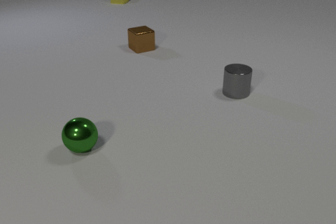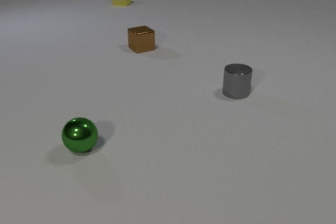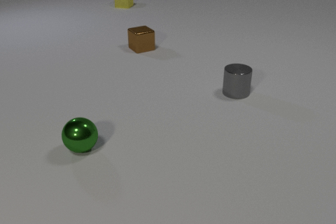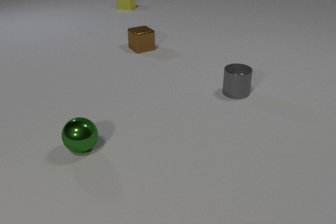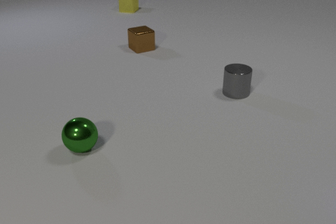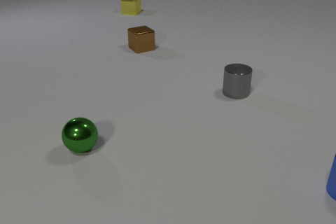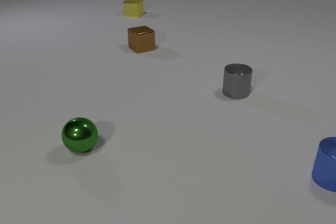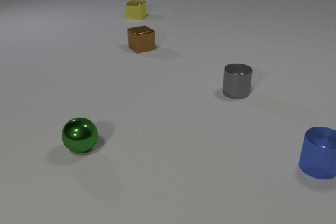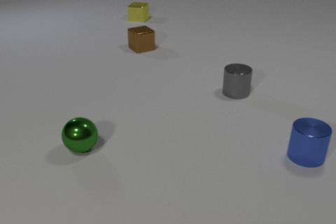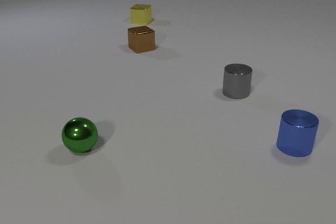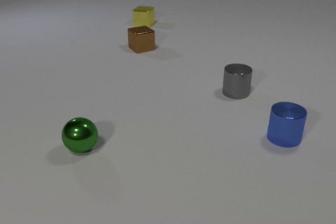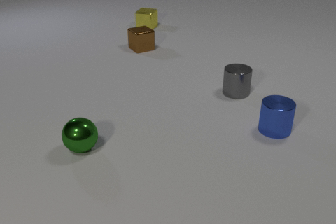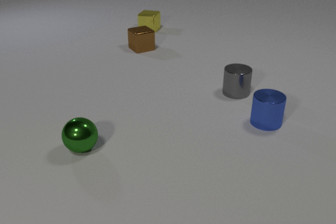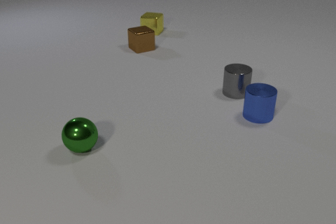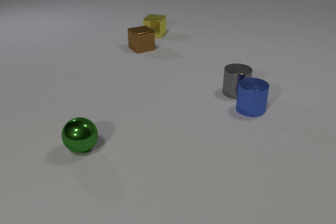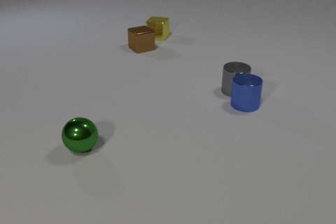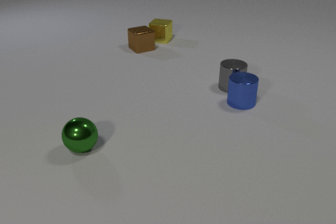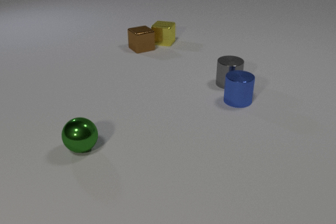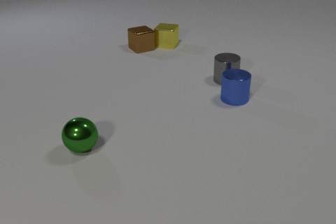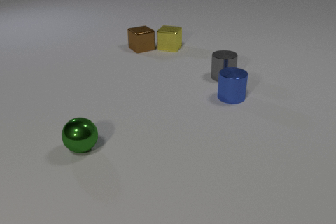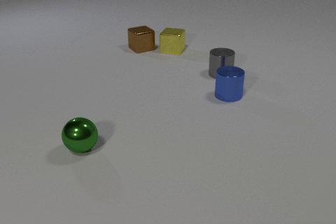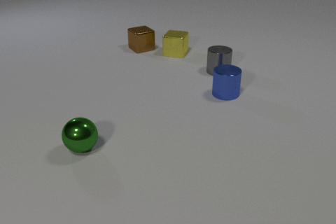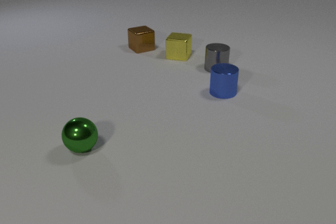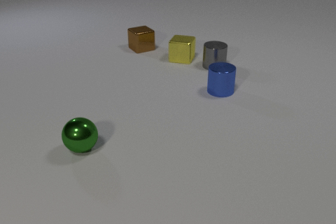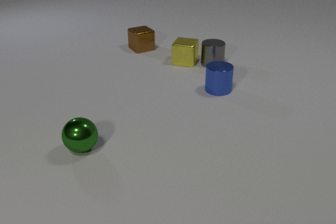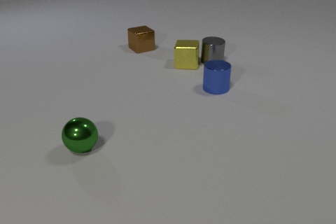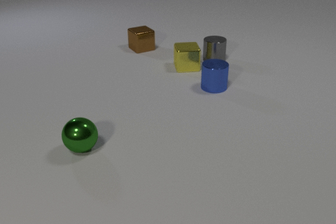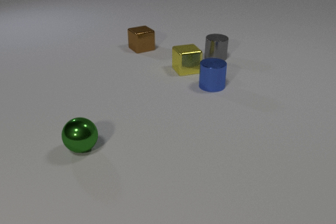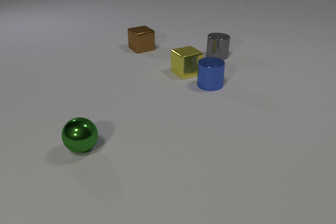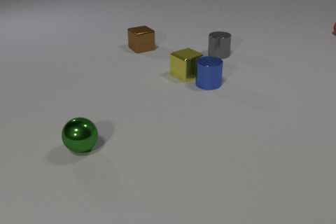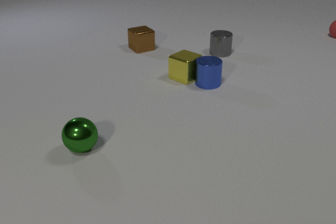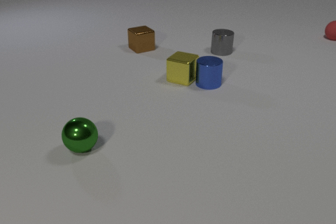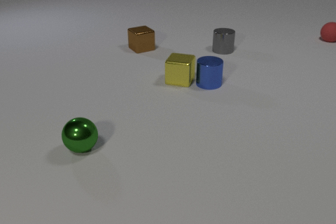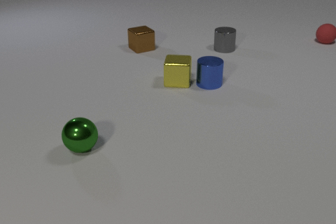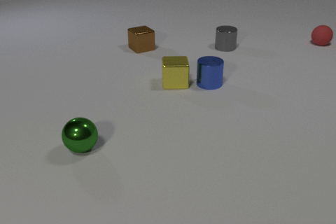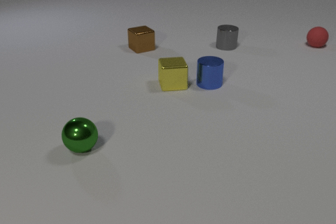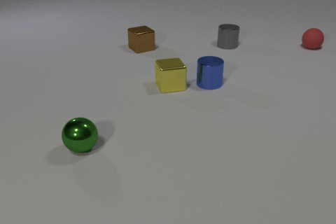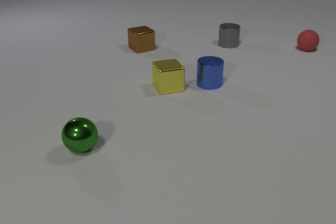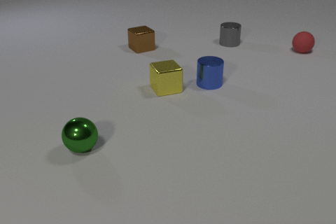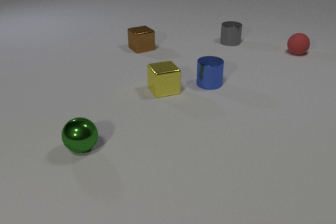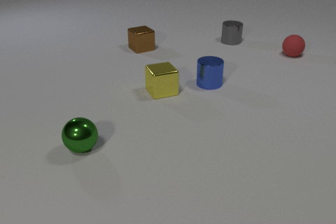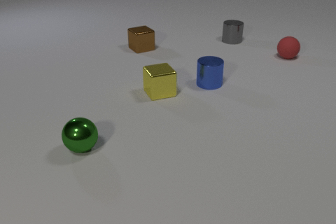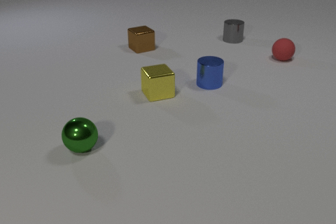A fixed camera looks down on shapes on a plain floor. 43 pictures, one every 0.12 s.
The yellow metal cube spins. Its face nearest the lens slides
to the right.
The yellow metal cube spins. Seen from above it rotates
counterclockwise.
0.00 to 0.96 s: The blue metal cylinder comes in at the right edge, slides to the left and away from the camera. The yellow metal cube slides toward the camera.
0.96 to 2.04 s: The blue metal cylinder slides away from the camera and to the left. The gray metal cylinder slides away from the camera and to the left. The yellow metal cube slides toward the camera. The blue metal cylinder and the gray metal cylinder collide.
2.04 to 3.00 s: The blue metal cylinder slides away from the camera and to the left. The gray metal cylinder slides away from the camera. The yellow metal cube slides toward the camera. The gray metal cylinder and the yellow metal cube collide.
3.00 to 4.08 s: The blue metal cylinder slides away from the camera and to the left. The gray metal cylinder slides away from the camera. The yellow metal cube slides toward the camera, spins counterclockwise seen from above by about 105 degrees, its near face sliding to the right. The red rubber sphere comes in at the right edge, rolls toward the camera and to the left. The blue metal cylinder and the yellow metal cube collide.
4.08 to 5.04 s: The gray metal cylinder slides away from the camera. The yellow metal cube slides toward the camera and to the left. The red rubber sphere rolls toward the camera and to the left.
Are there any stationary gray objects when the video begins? yes.
What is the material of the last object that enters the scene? rubber.
How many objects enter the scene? 2.
